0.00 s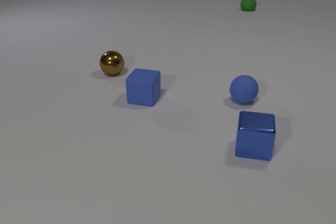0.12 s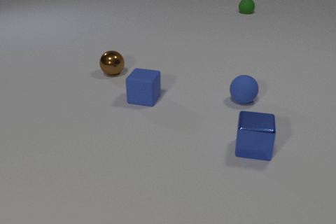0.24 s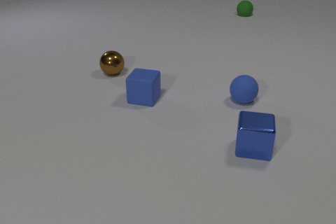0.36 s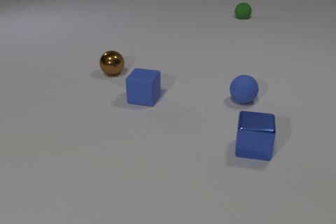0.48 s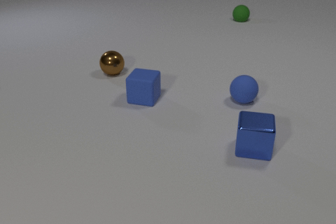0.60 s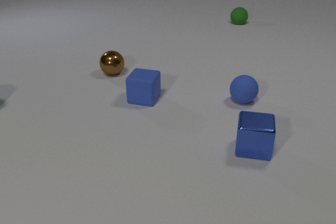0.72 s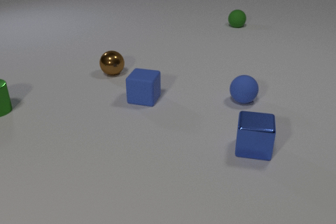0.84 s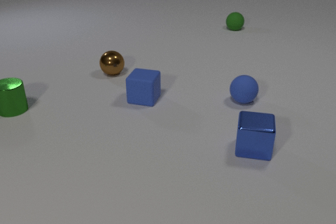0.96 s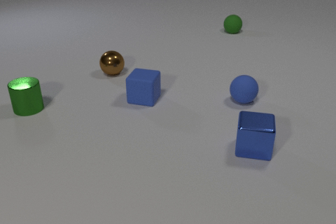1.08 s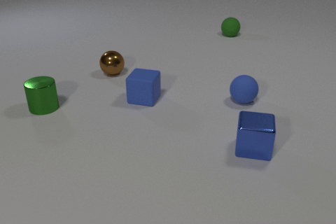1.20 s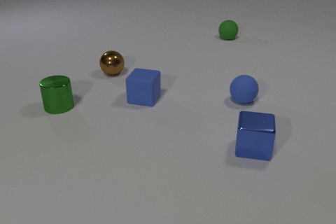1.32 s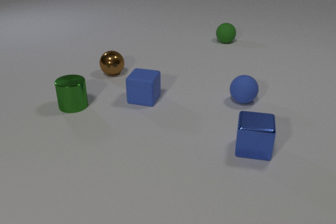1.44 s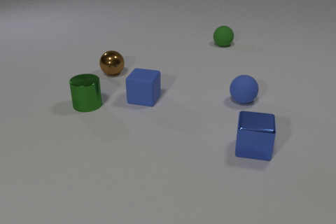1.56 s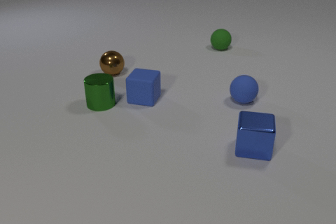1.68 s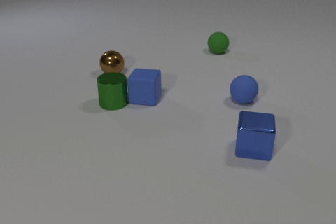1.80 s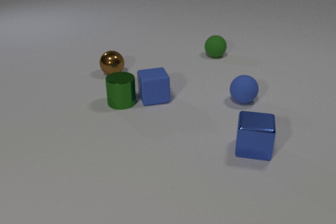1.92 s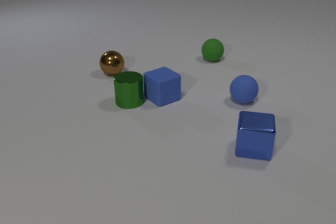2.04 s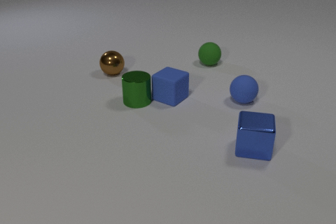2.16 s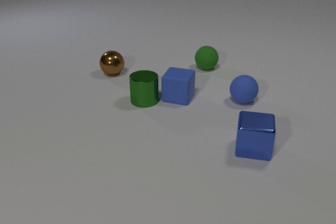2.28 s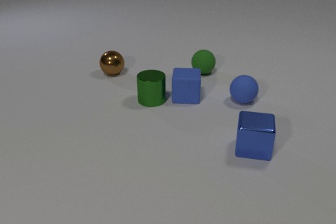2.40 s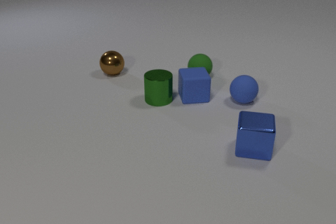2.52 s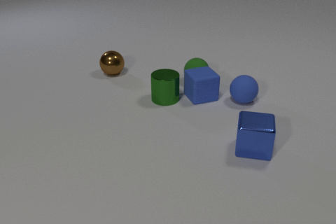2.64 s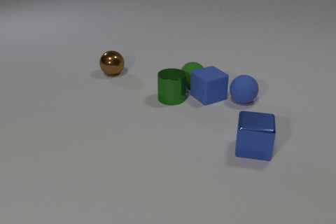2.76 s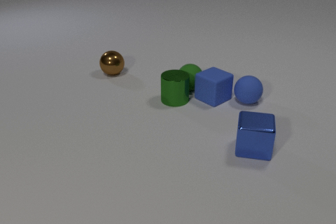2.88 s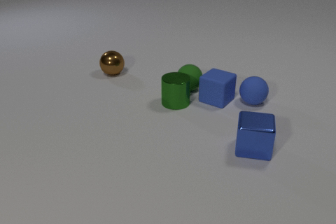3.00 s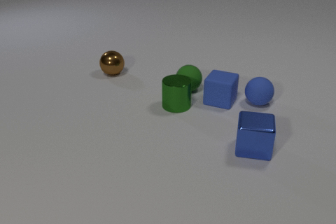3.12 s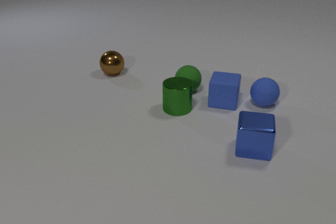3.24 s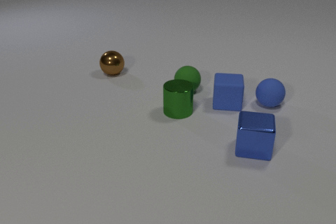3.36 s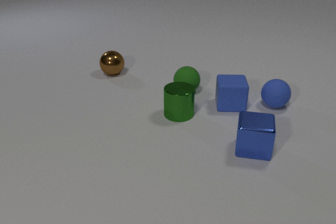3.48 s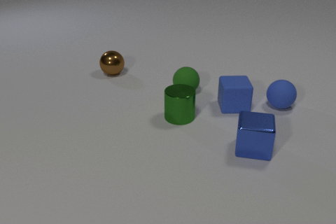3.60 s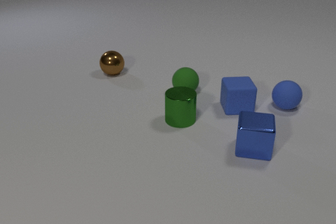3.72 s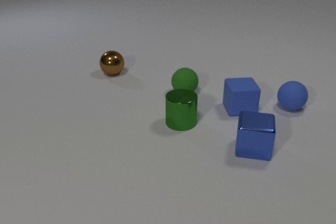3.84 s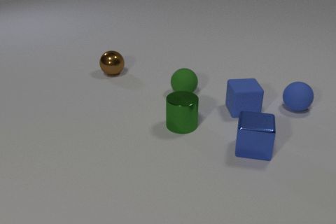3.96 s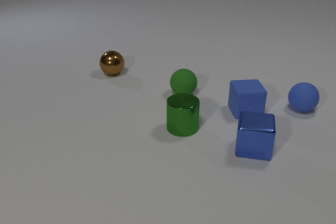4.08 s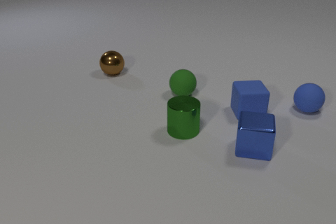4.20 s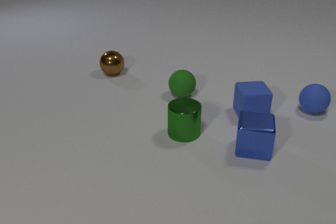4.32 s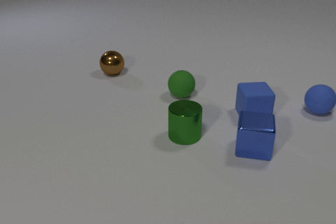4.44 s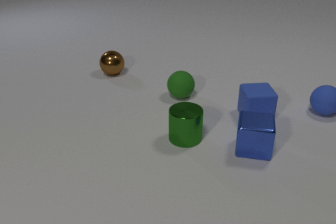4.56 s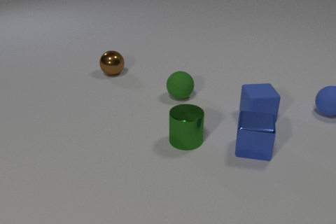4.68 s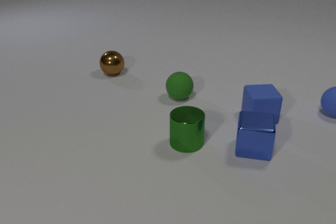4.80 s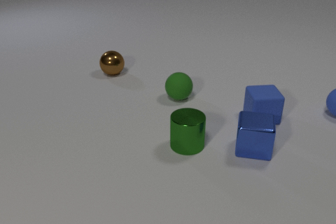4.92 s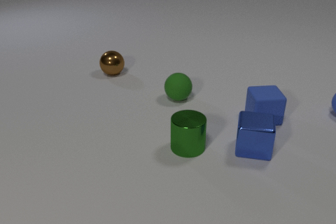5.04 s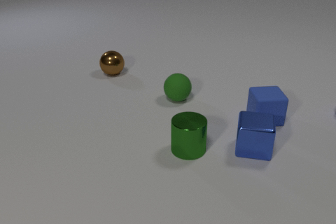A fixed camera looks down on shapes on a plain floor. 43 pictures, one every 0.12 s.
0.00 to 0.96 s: The green metal cylinder comes in at the left edge, slides to the right. The green rubber sphere rolls toward the camera.
0.96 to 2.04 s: The green metal cylinder slides to the right. The blue rubber cube slides to the right, spins counterclockwise seen from above by about 75 degrees, its near face sliding to the right. The green rubber sphere rolls toward the camera. The green metal cylinder and the blue rubber cube collide.
2.04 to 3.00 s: The green metal cylinder slides to the right. The blue rubber cube slides to the right, spins so that its near face slides to the right, counterclockwise seen from above. The green rubber sphere rolls toward the camera. The blue rubber sphere rolls to the right. The blue rubber cube and the green rubber sphere collide. The blue rubber cube and the blue rubber sphere collide. The green metal cylinder and the green rubber sphere collide.
3.00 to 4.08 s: The green metal cylinder slides toward the camera. The blue rubber cube slides to the right and toward the camera, spins counterclockwise seen from above by about 30 degrees, its near face sliding to the right. The green rubber sphere rolls toward the camera and to the left. The blue rubber sphere rolls to the right.
4.08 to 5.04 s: The green metal cylinder slides toward the camera. The blue rubber cube slides to the right and toward the camera. The green rubber sphere rolls toward the camera. The blue rubber sphere rolls to the right, leaves at the right edge.
What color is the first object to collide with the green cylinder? blue.
What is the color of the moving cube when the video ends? blue.
How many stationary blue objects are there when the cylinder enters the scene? 3.
